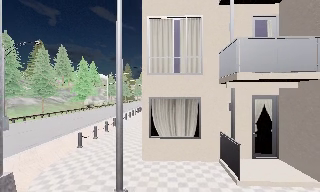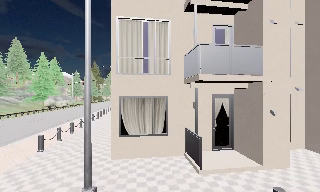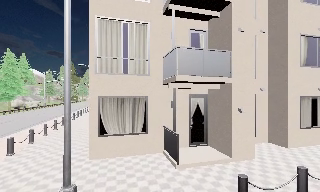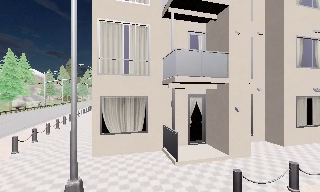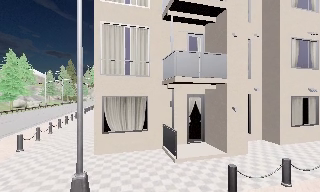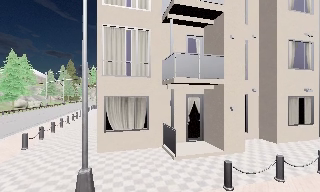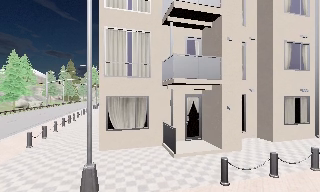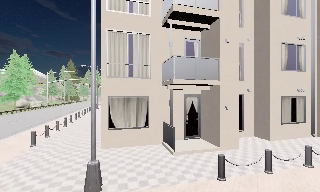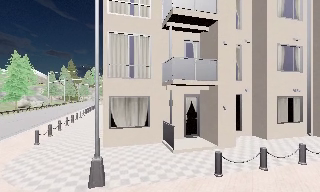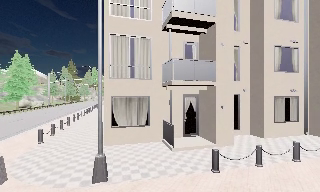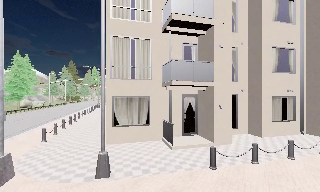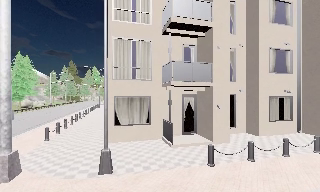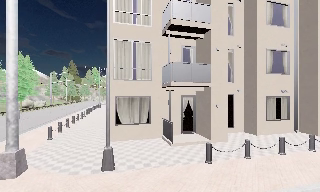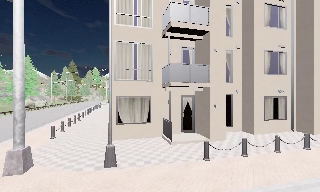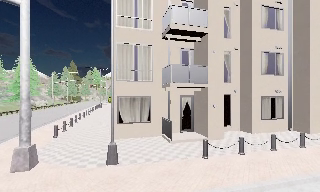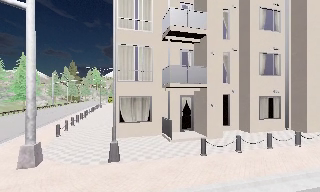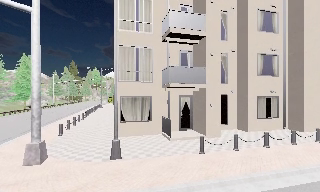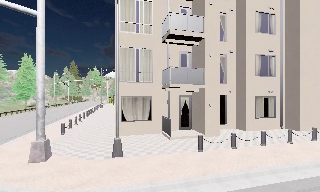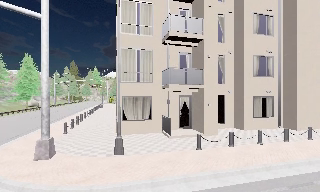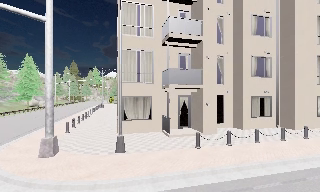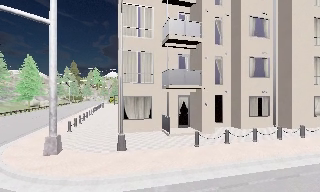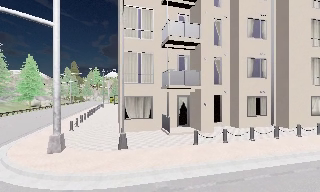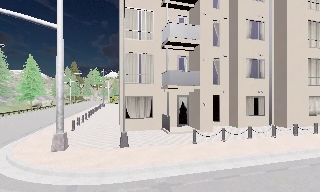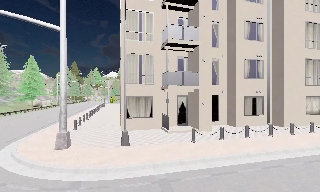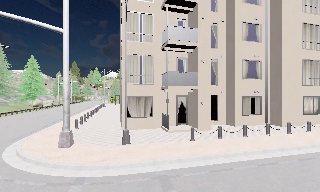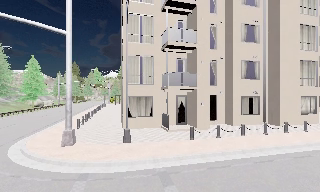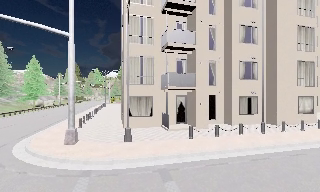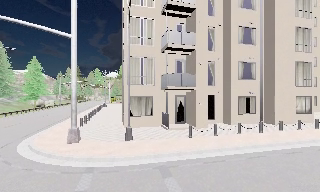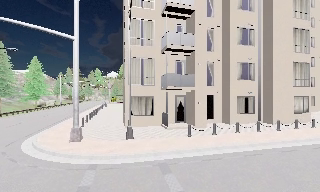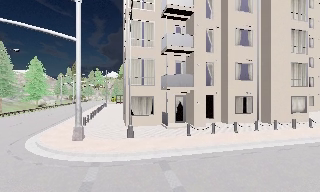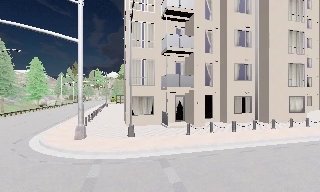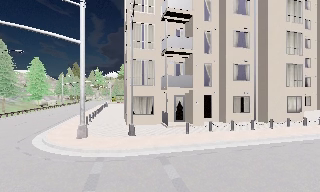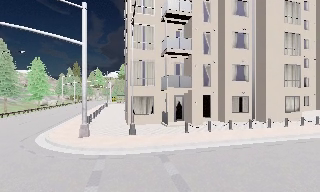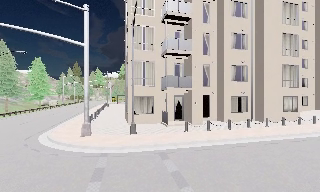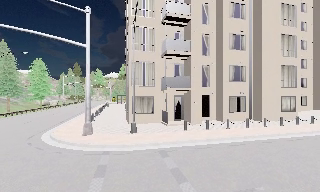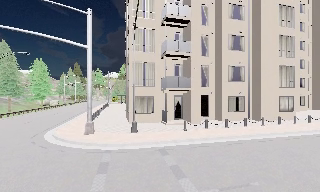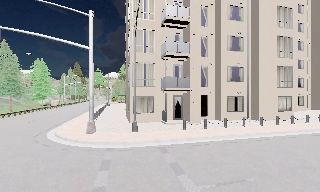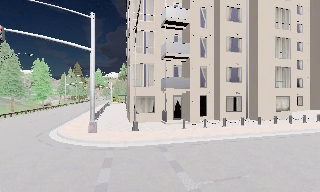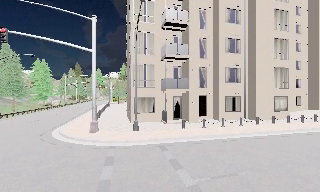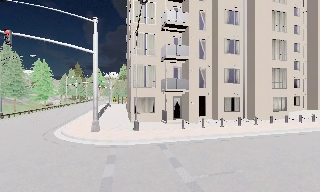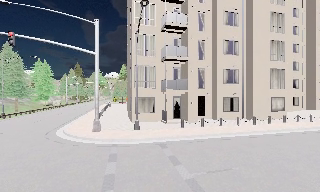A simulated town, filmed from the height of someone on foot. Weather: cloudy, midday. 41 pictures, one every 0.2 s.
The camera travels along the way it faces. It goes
backward.
0.0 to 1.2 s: The camera pans to its right, which is clockwise from overhead, by about 20 degrees. It travels backward, about 1.5 m, so what stands in front gets smaller.
1.2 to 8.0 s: The camera travels backward, about 8 m, so what stands in front gets smaller.
The film runs backward here.
